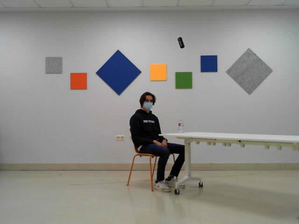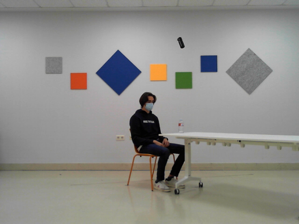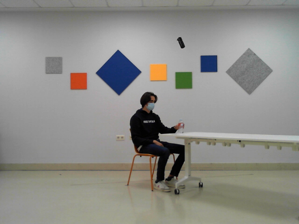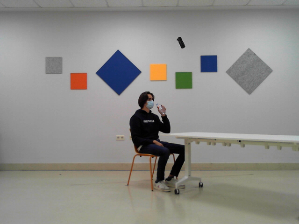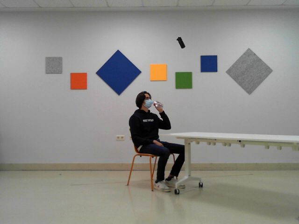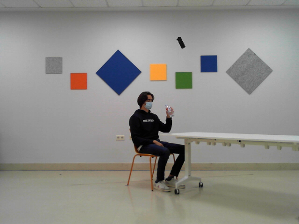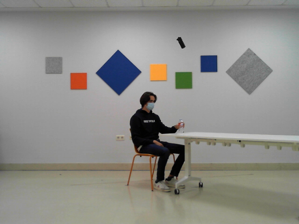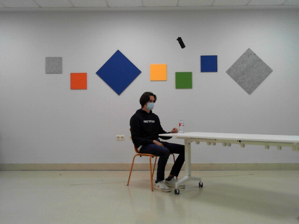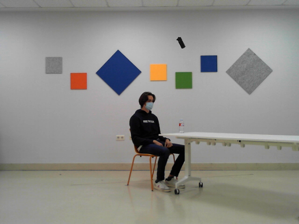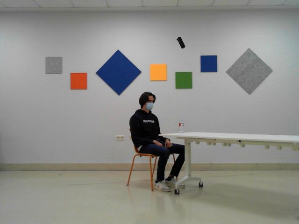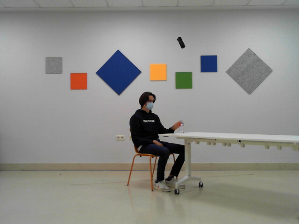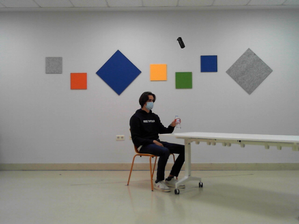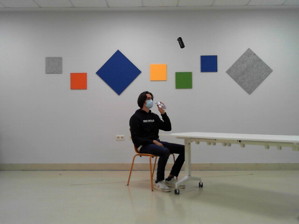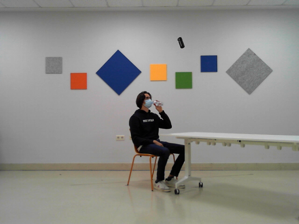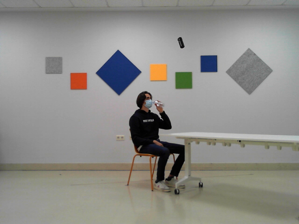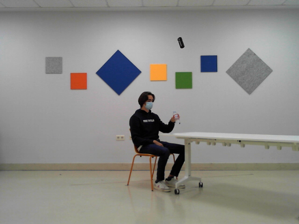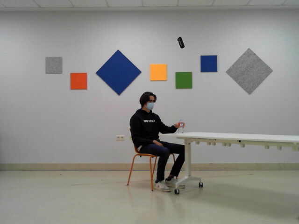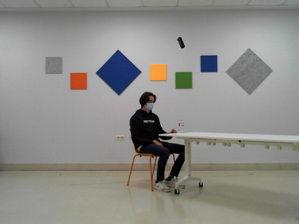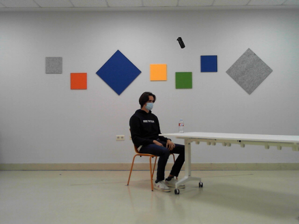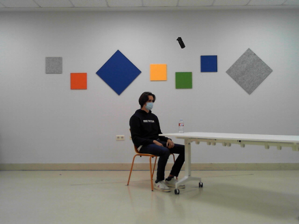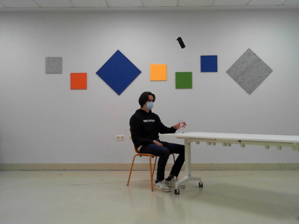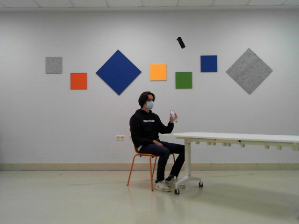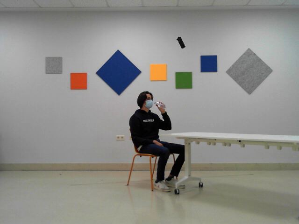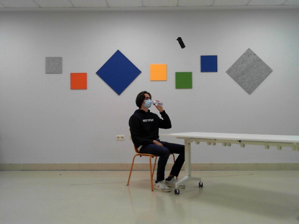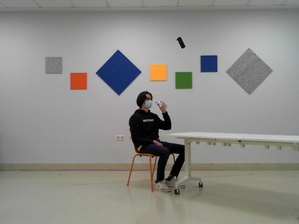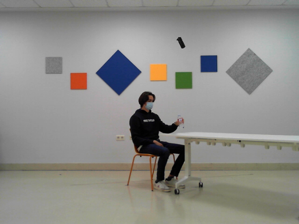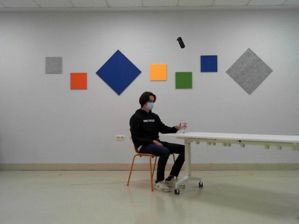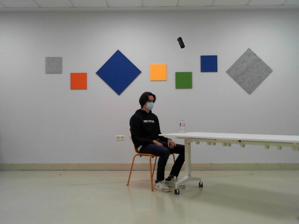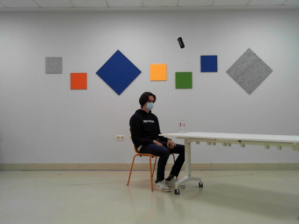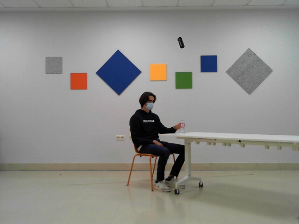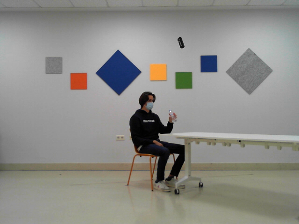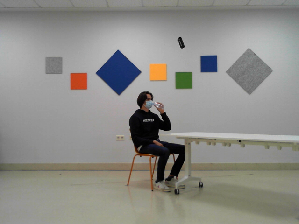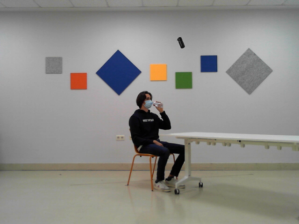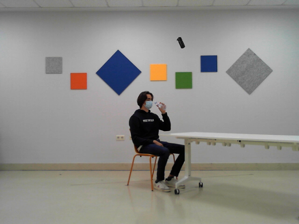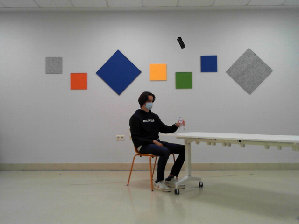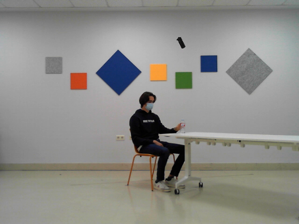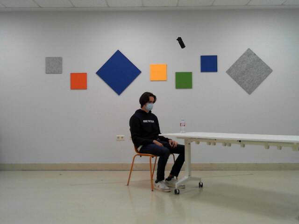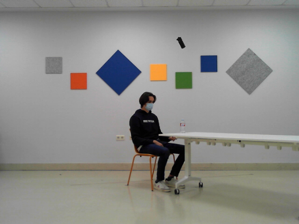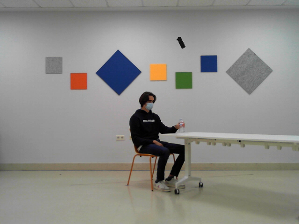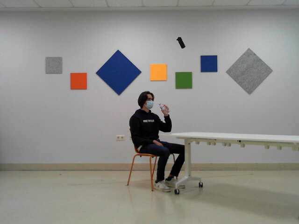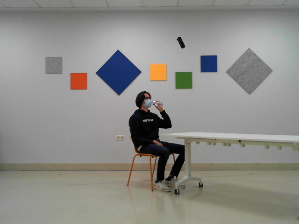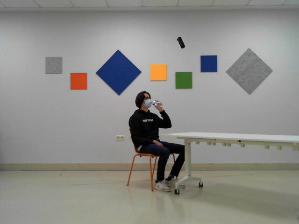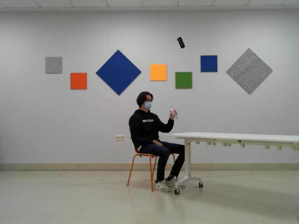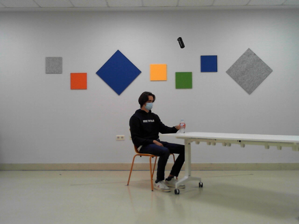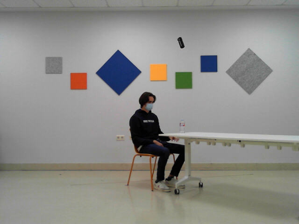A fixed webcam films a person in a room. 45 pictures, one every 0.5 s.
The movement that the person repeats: Drink from a bottle, left hand.
